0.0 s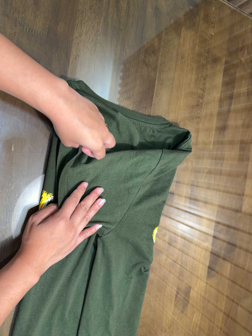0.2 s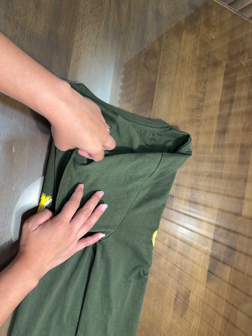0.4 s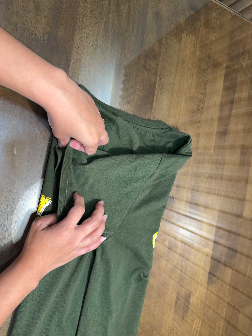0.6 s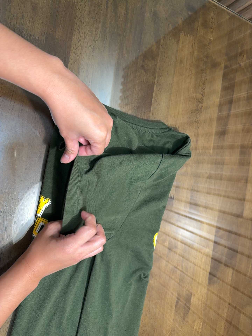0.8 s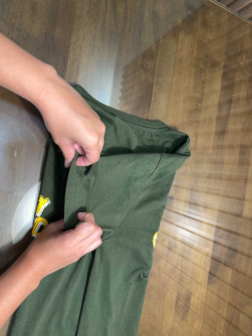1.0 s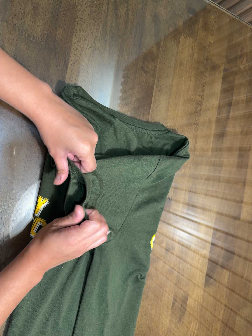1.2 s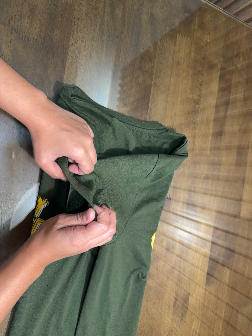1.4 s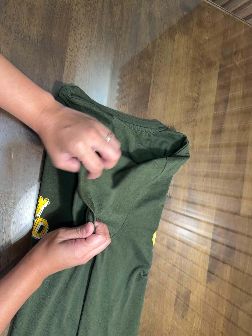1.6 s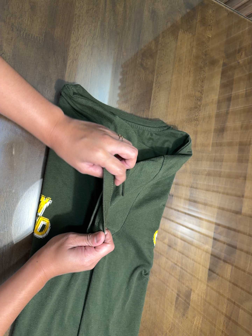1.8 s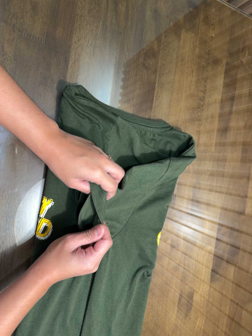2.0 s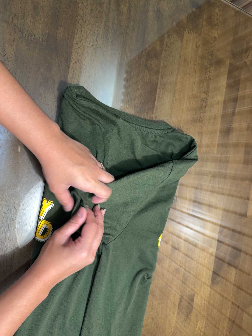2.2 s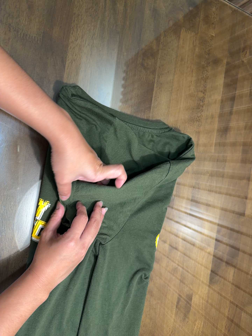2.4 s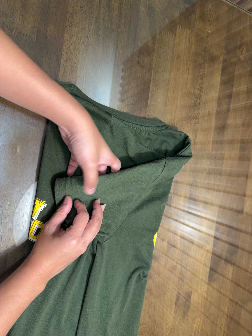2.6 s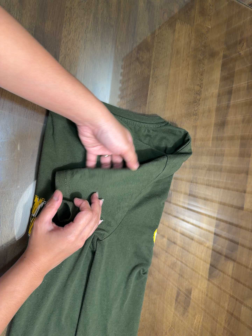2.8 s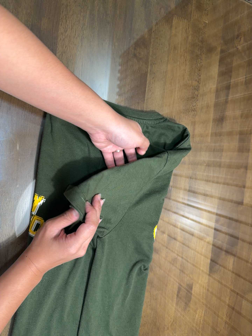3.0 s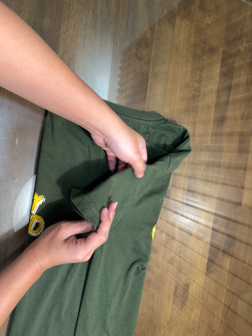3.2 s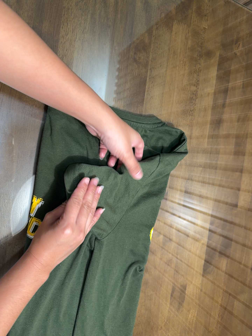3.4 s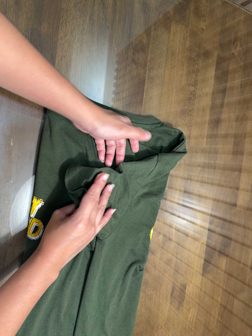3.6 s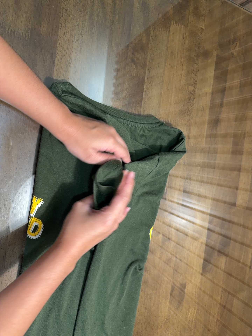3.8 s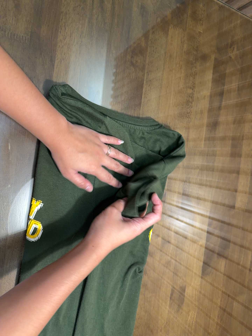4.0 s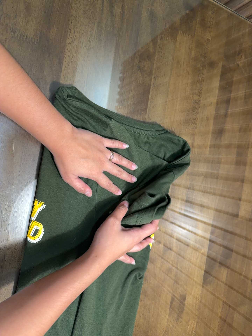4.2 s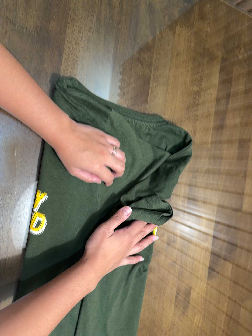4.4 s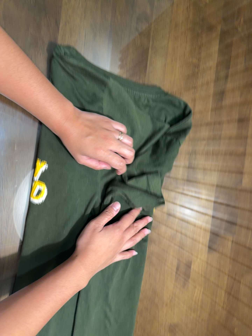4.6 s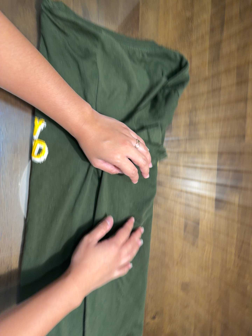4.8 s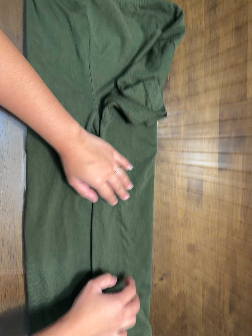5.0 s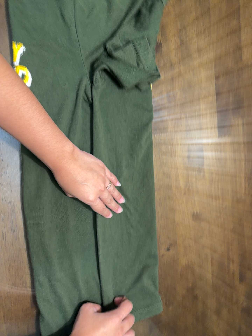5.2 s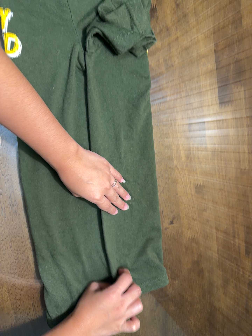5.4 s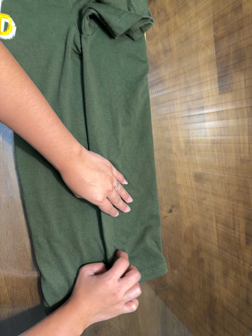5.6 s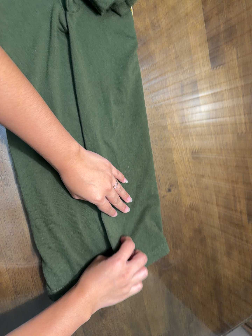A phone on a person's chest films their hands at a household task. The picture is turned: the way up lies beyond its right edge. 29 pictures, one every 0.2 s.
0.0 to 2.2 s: The camera keeps its place and its aim.
2.2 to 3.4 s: The camera shifts only a little, or ends up much as it began.
3.4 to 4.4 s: The camera travels toward the bottom of its view, about 6 cm, so close, fixed things drift upward.
4.4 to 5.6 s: The camera travels toward the bottom of its view, about 26 cm, so close, fixed things drift upward. Its aim tips toward the bottom of its view by about 10 degrees, and the scene shifts upward. It rolls about its line of sight by about 20 degrees, and the scene rotates counterclockwise.
The film runs backward here.
